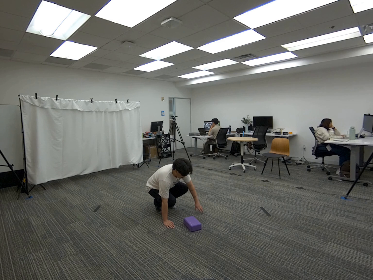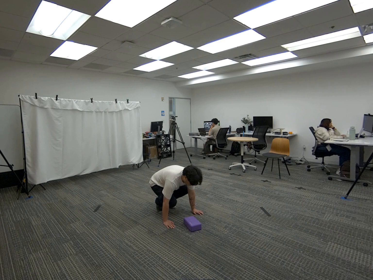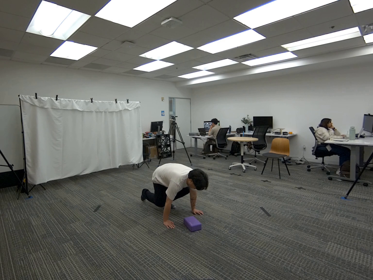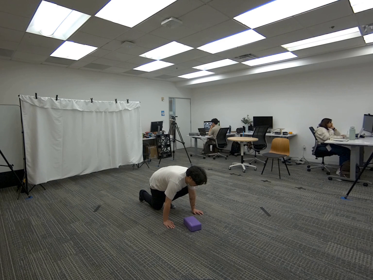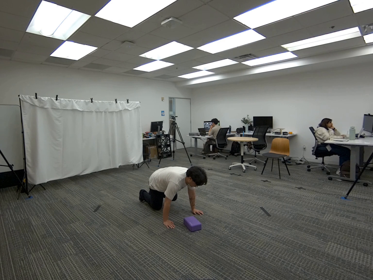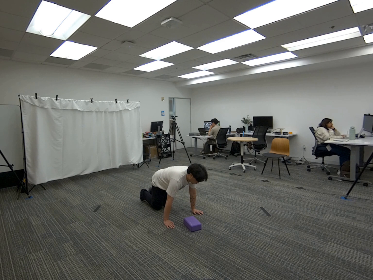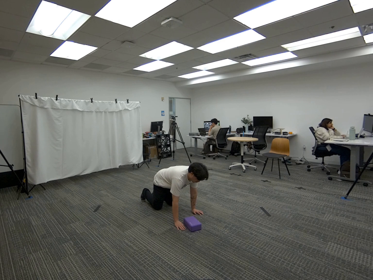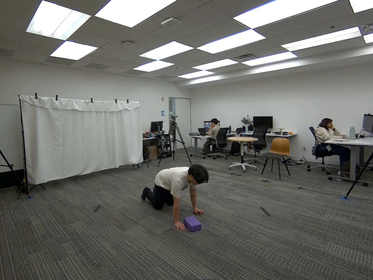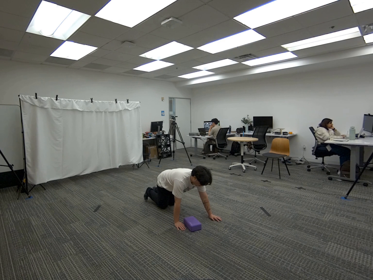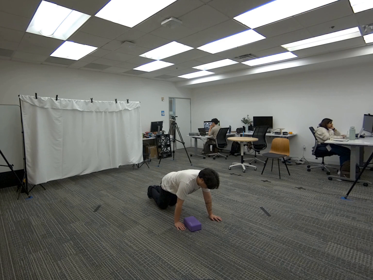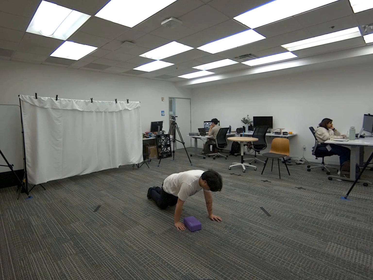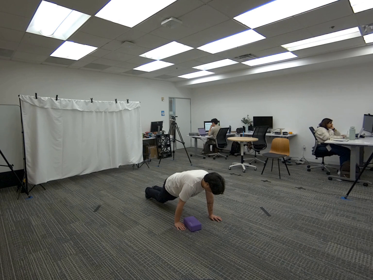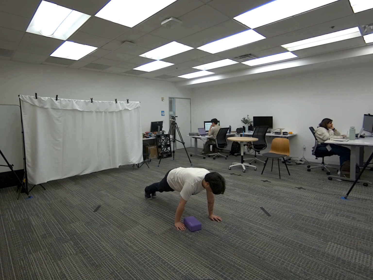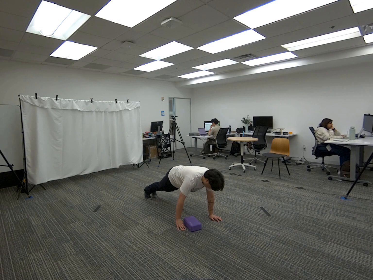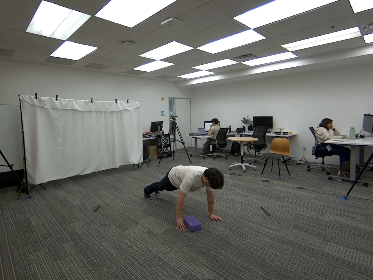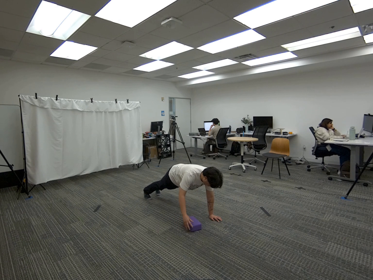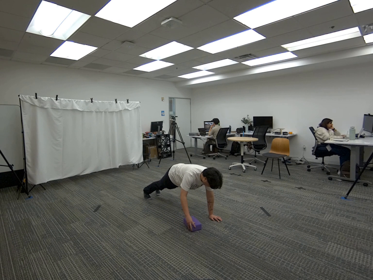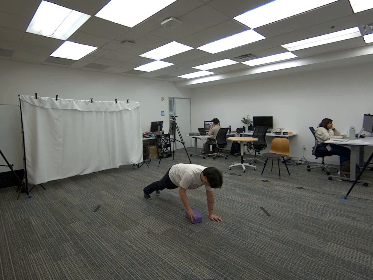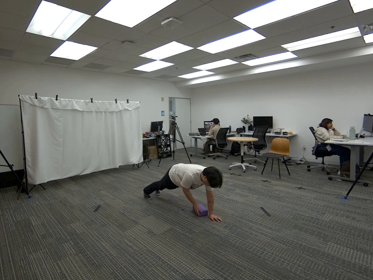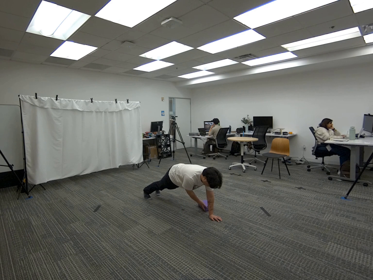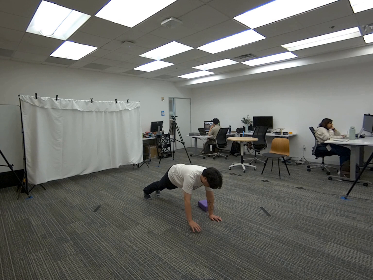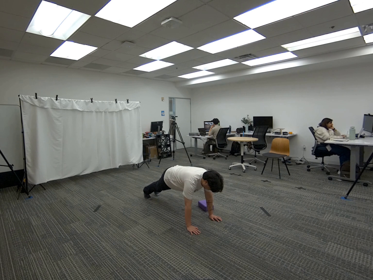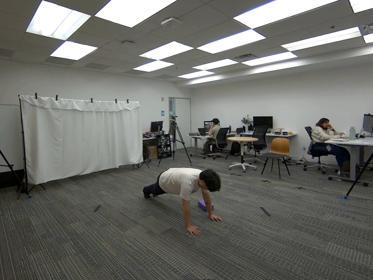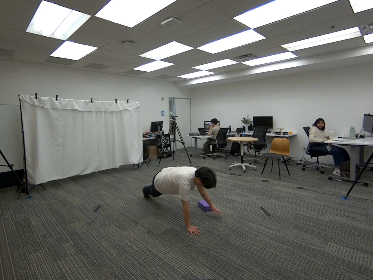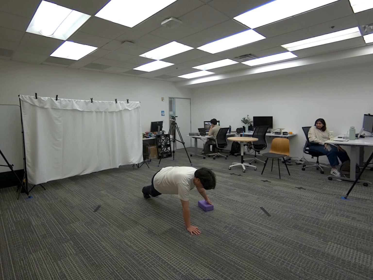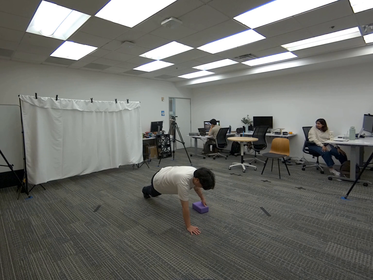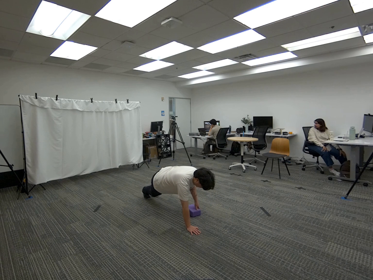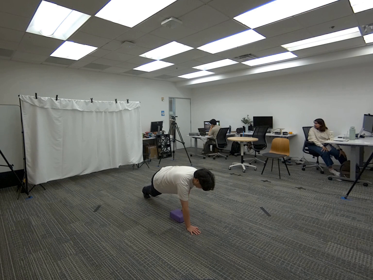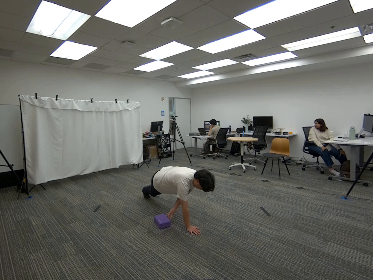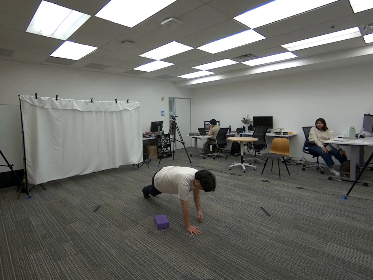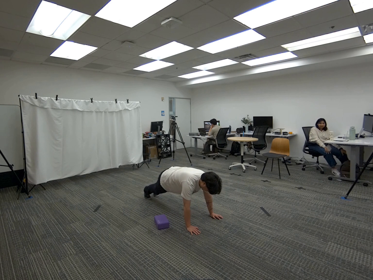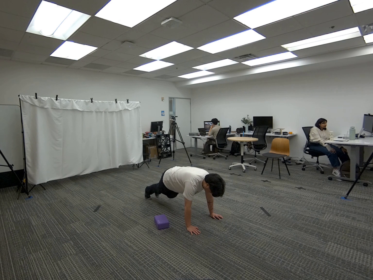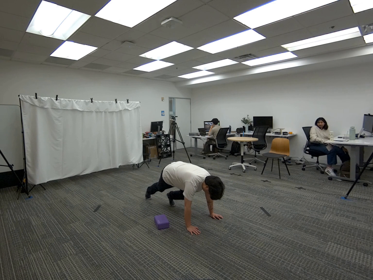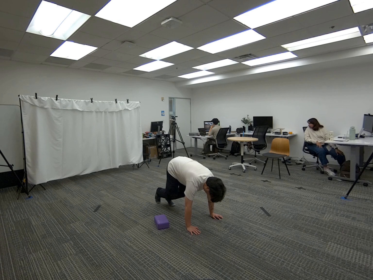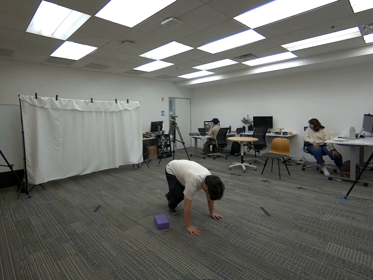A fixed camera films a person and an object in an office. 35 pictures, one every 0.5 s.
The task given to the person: Get into a plank position and drag the yoga block to the other side of your plank using your right hand once on the other side use your left hand to move it back to the right. Continue until the time is up.
